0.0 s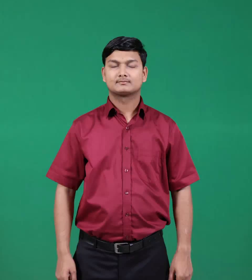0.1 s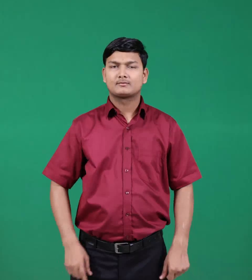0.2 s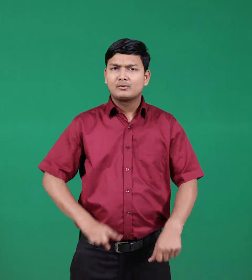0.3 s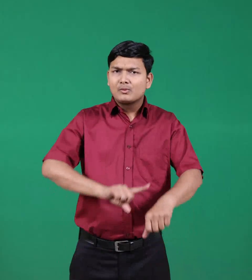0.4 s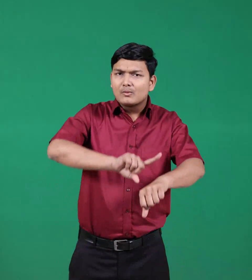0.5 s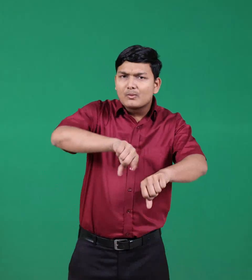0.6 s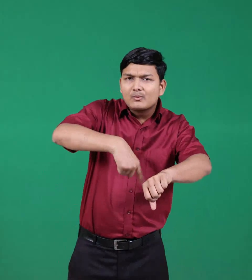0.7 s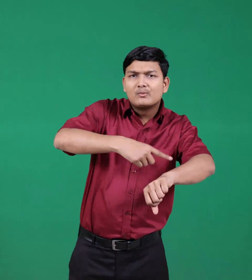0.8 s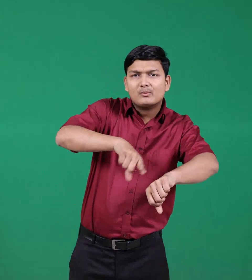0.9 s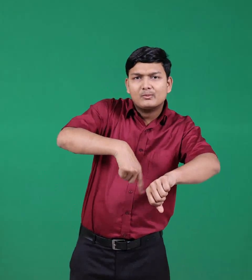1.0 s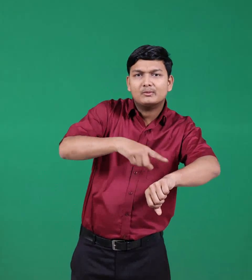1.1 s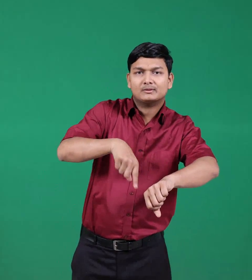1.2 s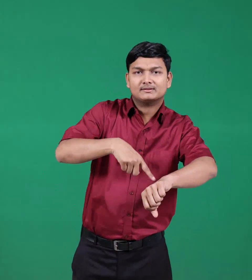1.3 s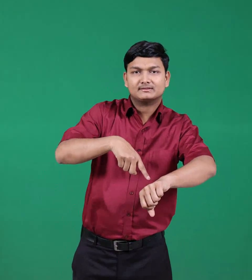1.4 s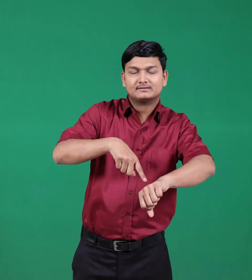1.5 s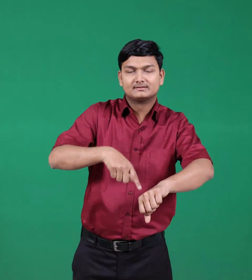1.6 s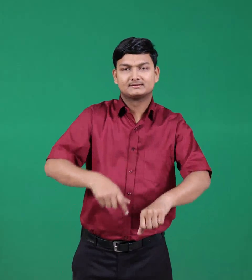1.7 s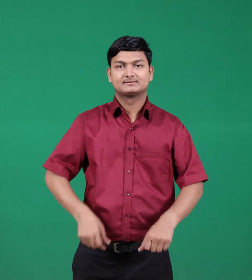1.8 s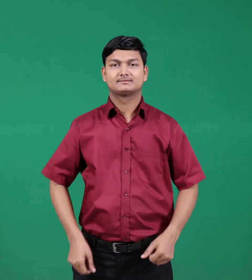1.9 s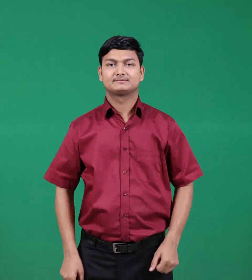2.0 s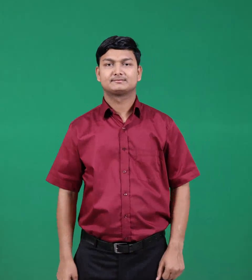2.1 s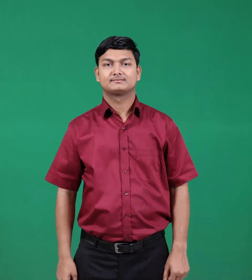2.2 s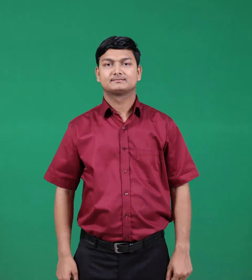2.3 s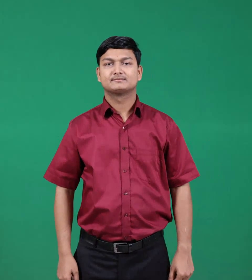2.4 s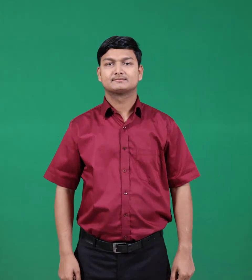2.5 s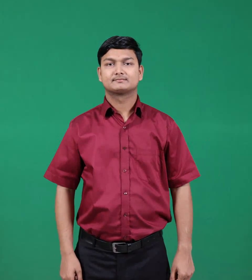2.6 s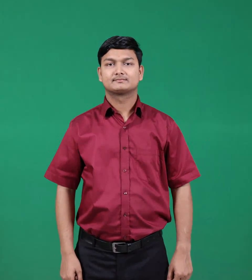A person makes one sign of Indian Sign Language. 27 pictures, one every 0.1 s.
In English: hours
